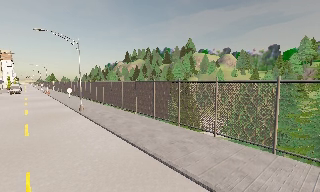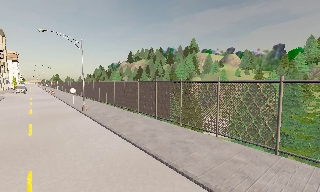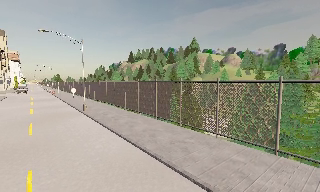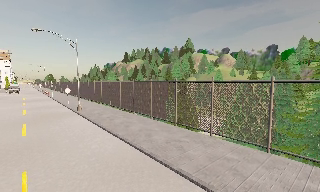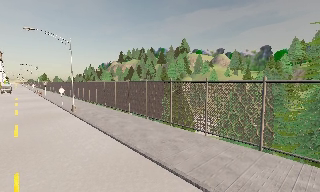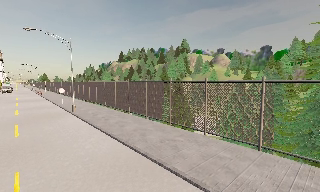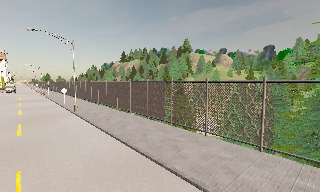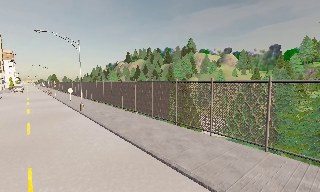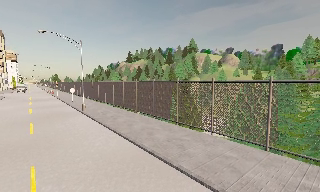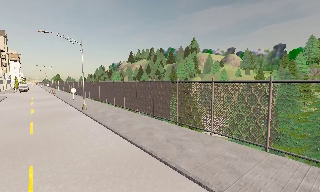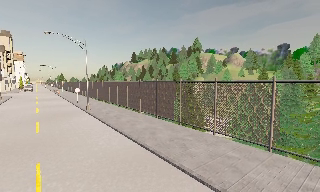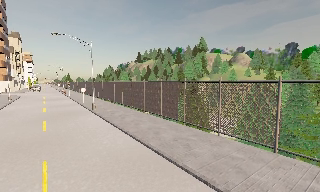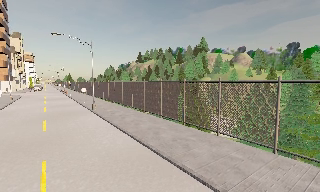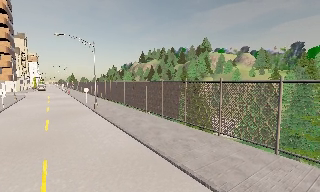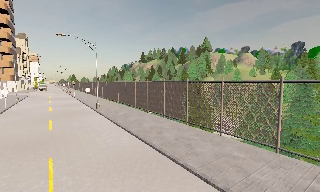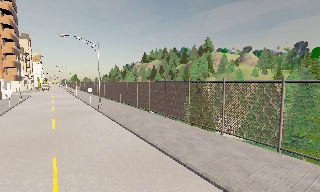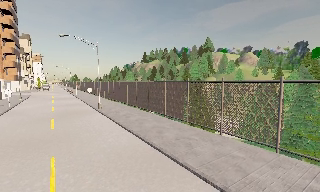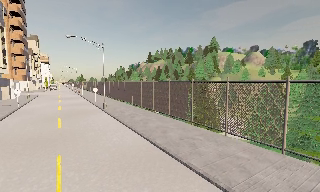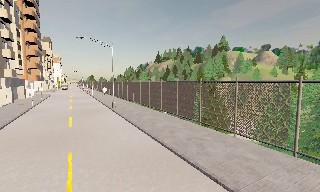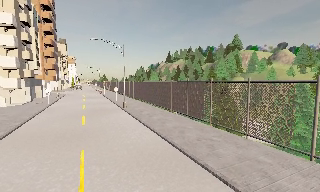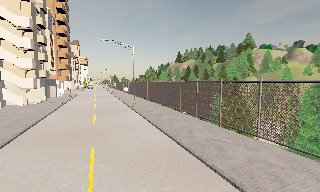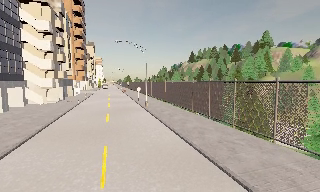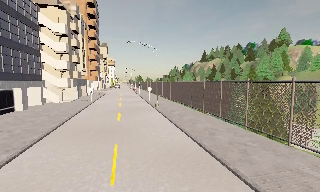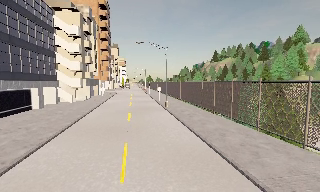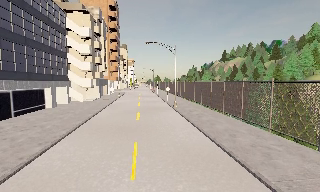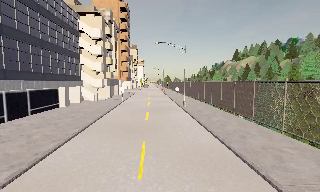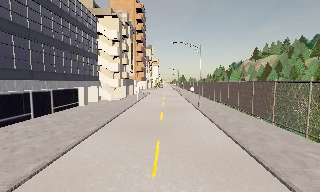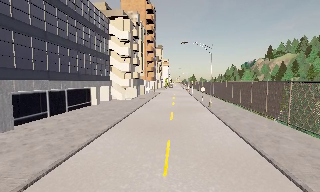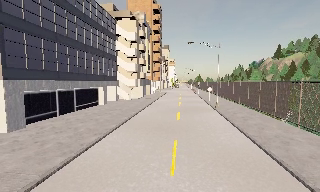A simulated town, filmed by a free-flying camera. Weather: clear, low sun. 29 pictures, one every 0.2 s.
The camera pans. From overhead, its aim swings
counterclockwise.
The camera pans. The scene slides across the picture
to the right.
0.0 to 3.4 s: The camera travels backward and to its right, about 1 m, so what stands in front gets smaller.
3.4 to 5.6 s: The scene slides to the right, as the camera pans about 40 degrees to its left.
The film runs backward here.
